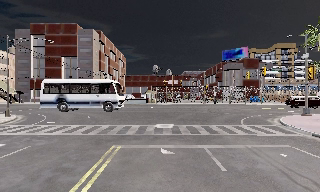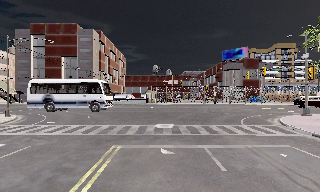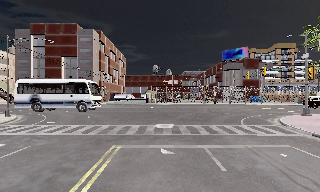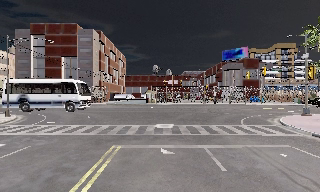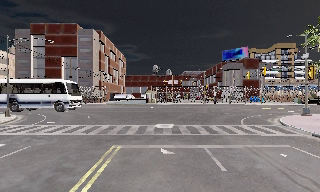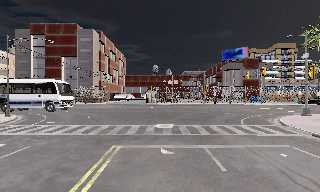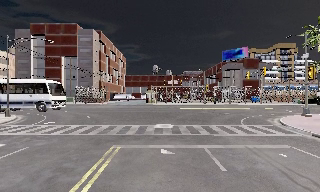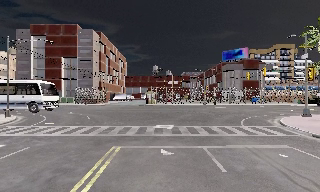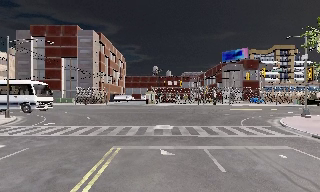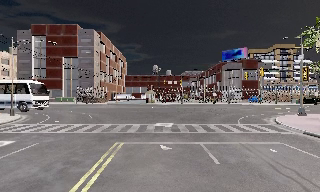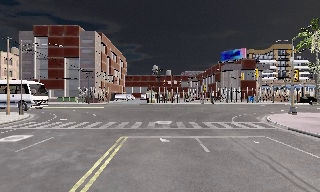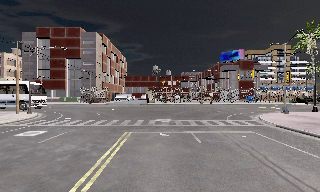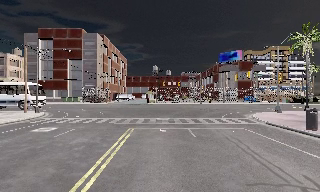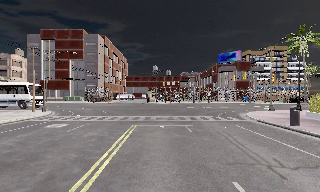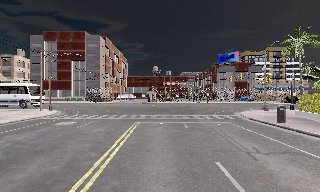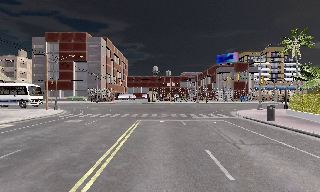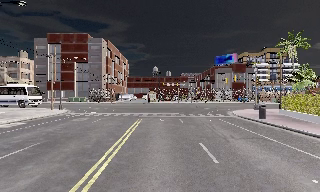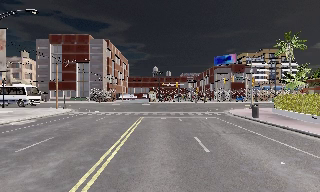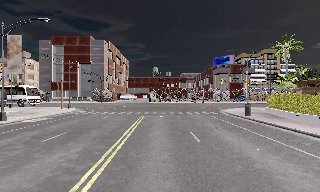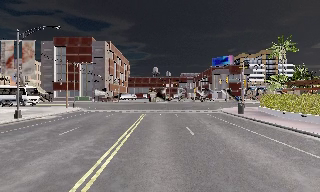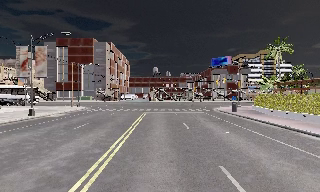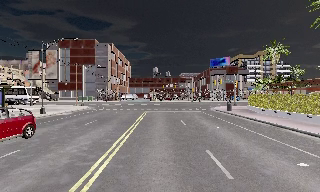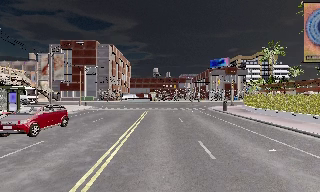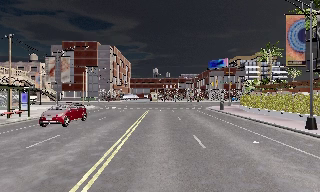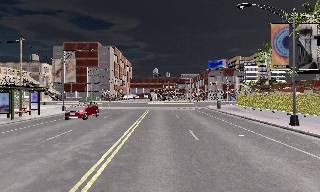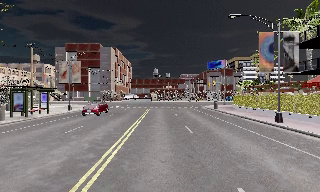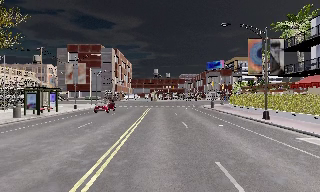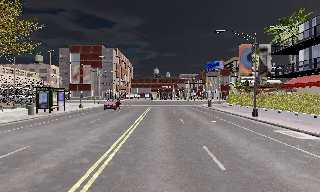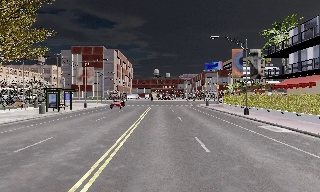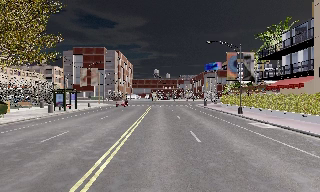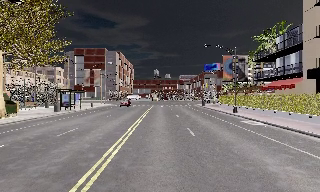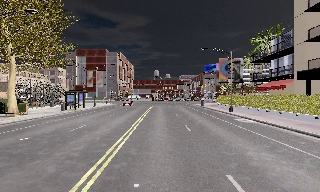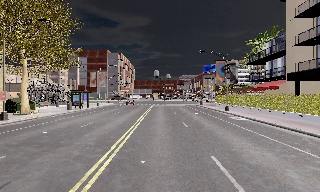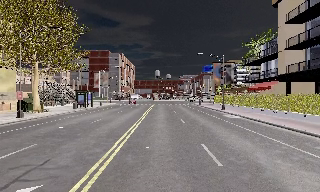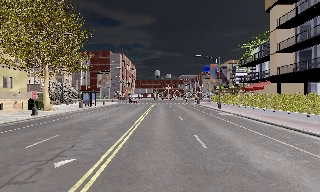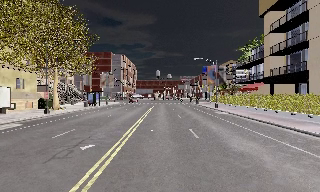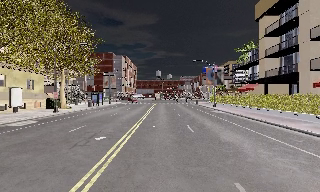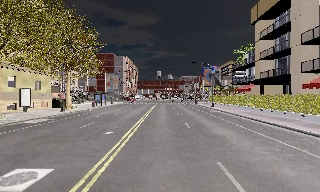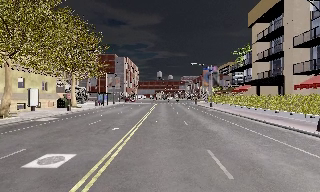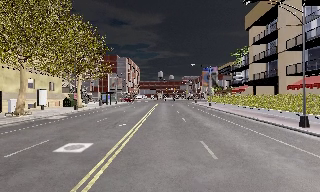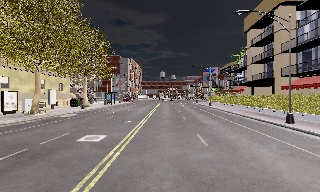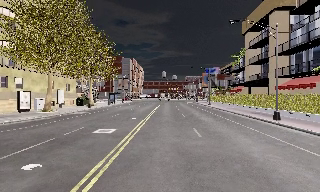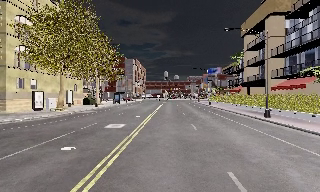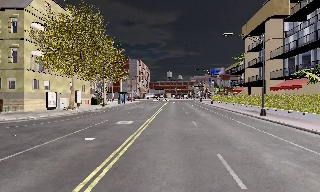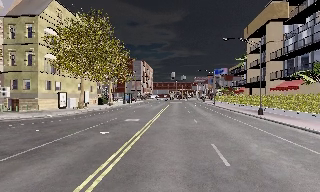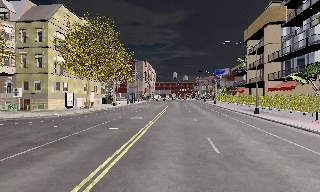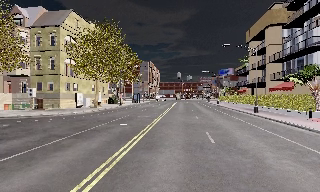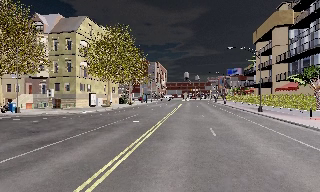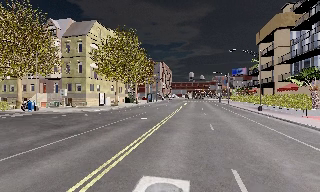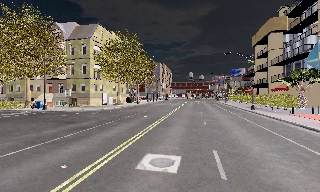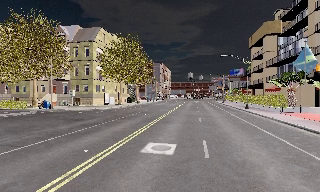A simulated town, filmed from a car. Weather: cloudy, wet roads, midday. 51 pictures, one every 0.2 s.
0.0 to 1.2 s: The camera keeps its place and its aim.
1.2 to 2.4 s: The camera travels backward, about 3.5 m, so what stands in front gets smaller. It gains speed.
2.4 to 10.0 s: The scene slides to the right, as the camera pans about 10 degrees to its left. It travels backward, about 50 m, so what stands in front gets smaller.
The film runs backward here.
